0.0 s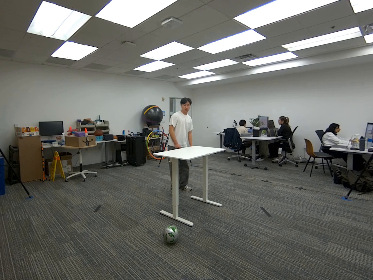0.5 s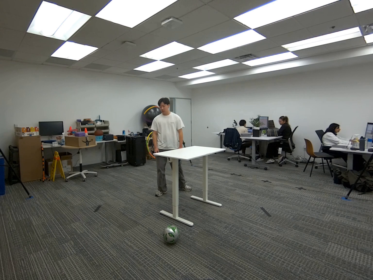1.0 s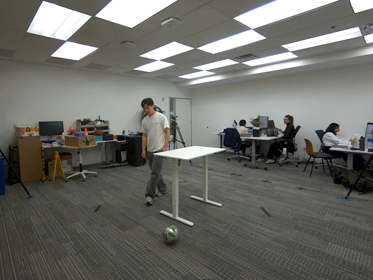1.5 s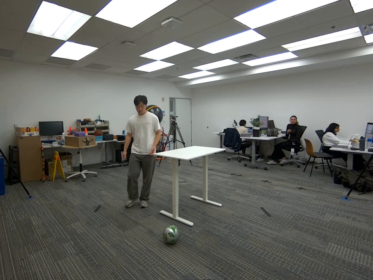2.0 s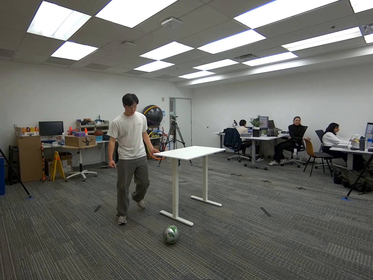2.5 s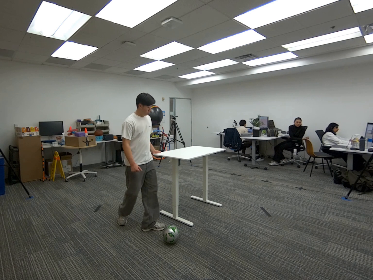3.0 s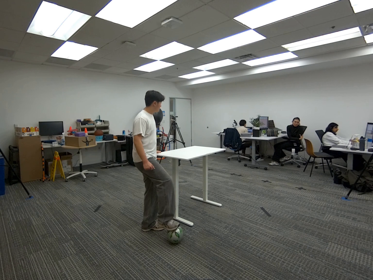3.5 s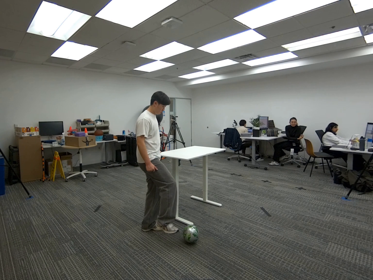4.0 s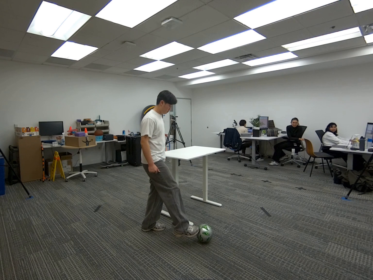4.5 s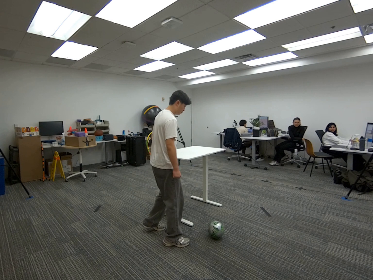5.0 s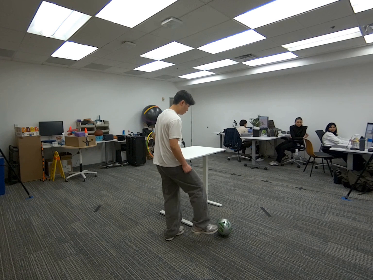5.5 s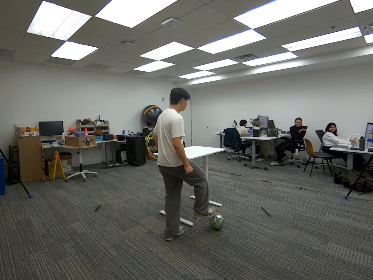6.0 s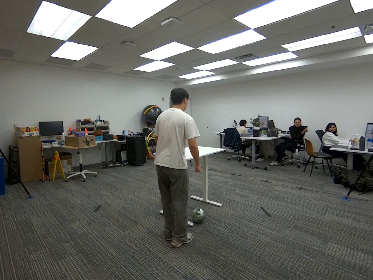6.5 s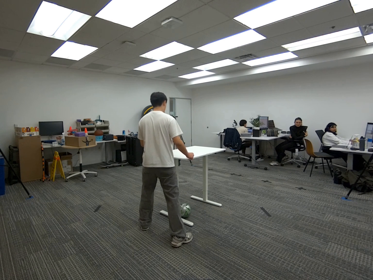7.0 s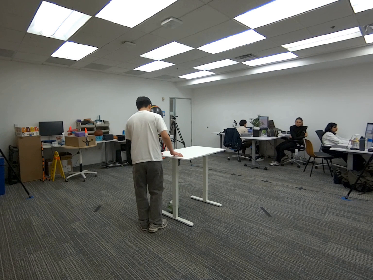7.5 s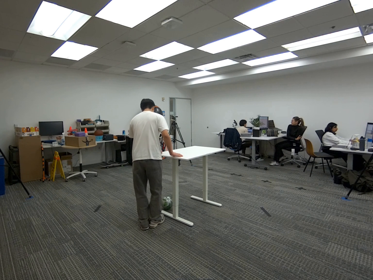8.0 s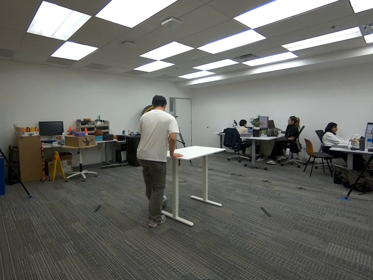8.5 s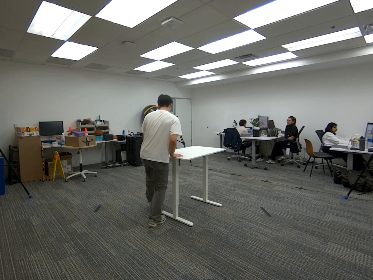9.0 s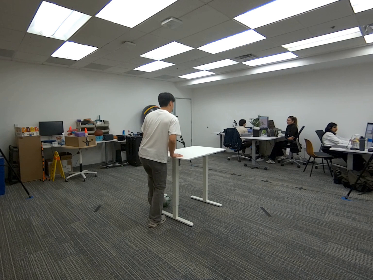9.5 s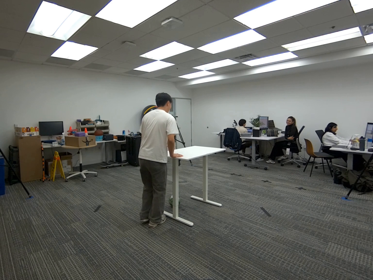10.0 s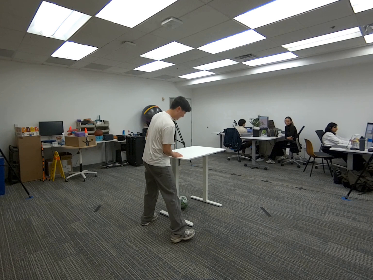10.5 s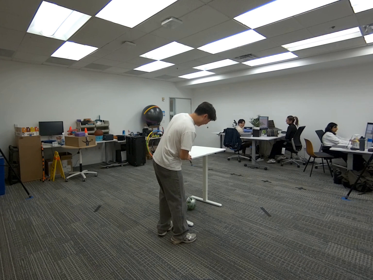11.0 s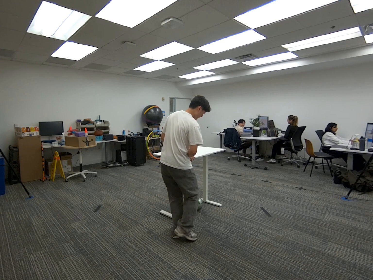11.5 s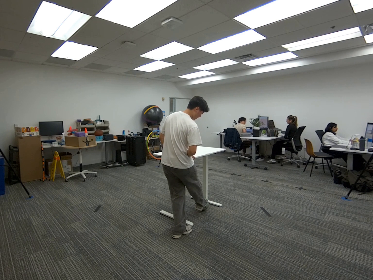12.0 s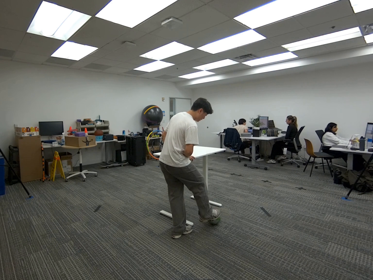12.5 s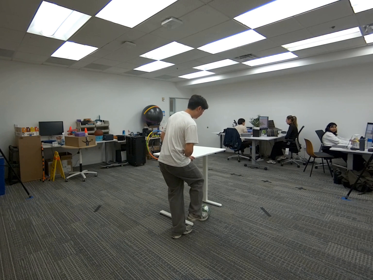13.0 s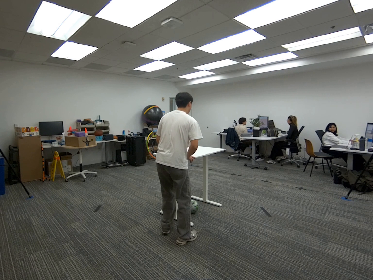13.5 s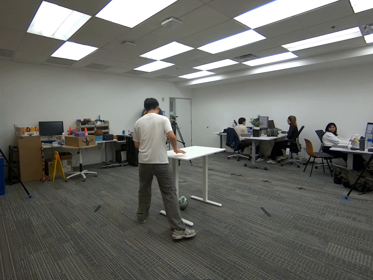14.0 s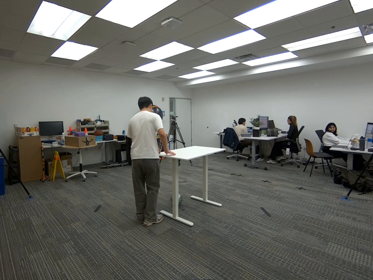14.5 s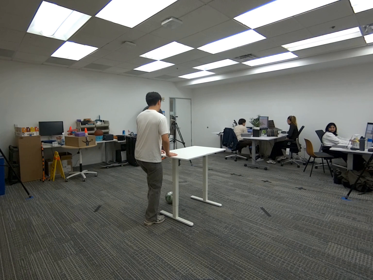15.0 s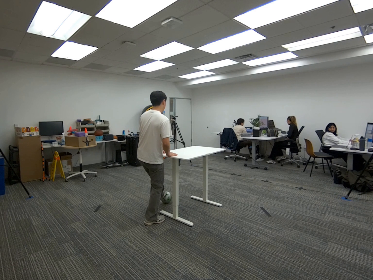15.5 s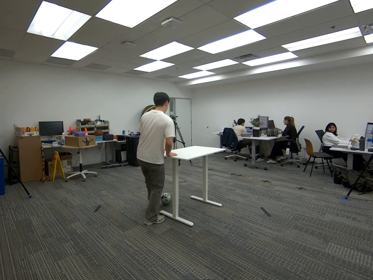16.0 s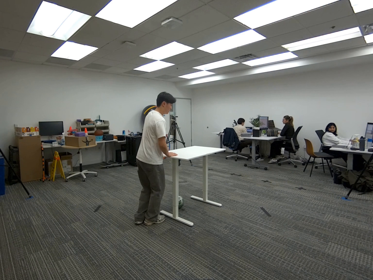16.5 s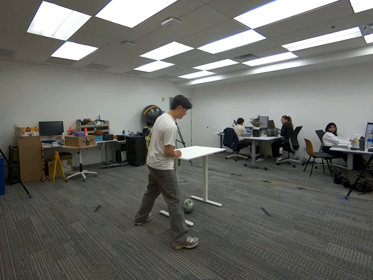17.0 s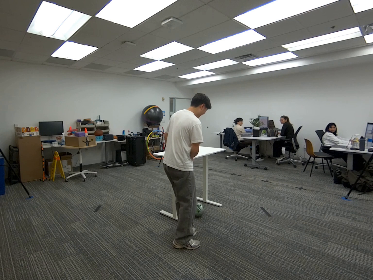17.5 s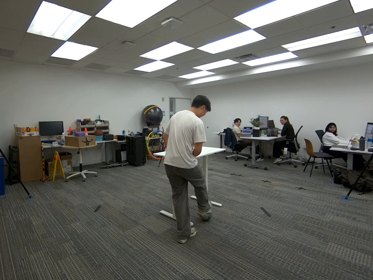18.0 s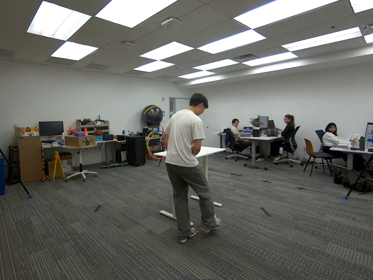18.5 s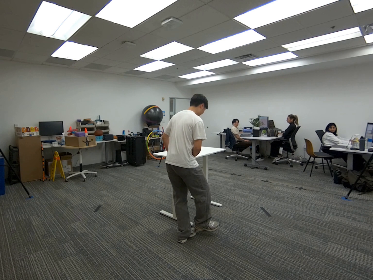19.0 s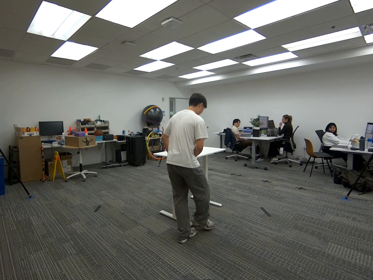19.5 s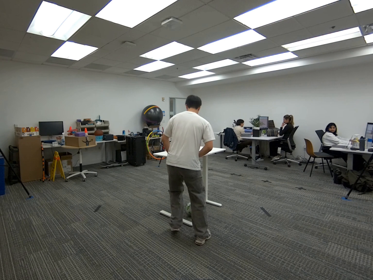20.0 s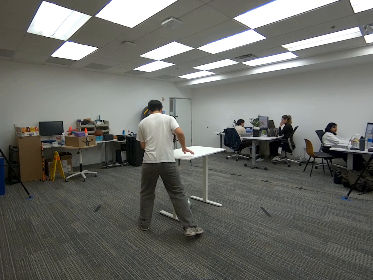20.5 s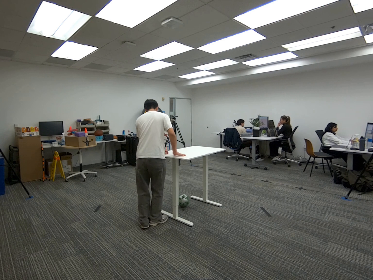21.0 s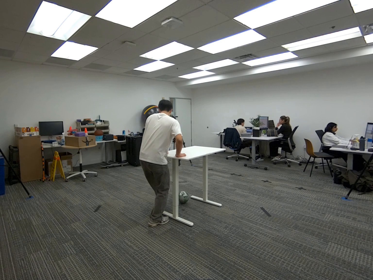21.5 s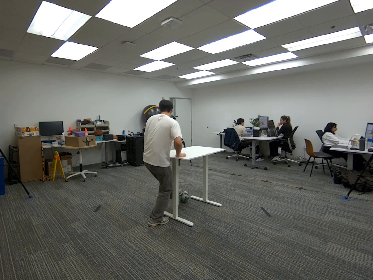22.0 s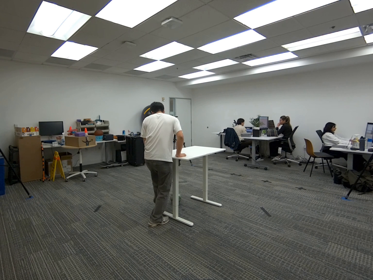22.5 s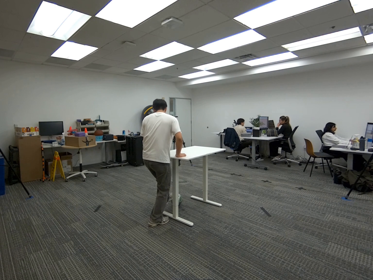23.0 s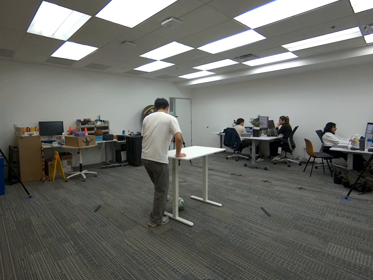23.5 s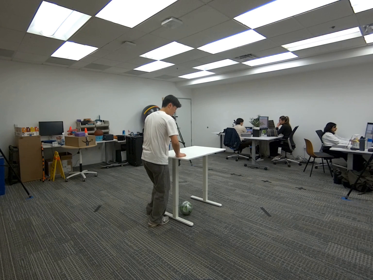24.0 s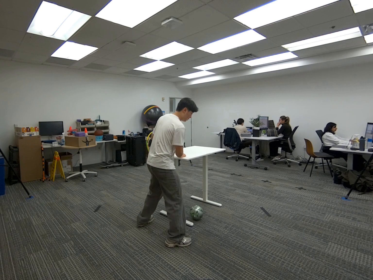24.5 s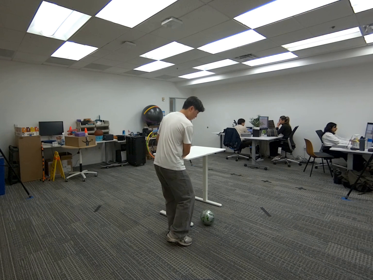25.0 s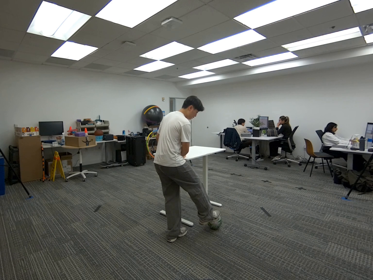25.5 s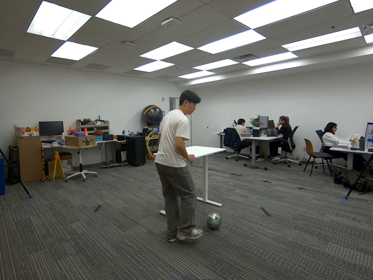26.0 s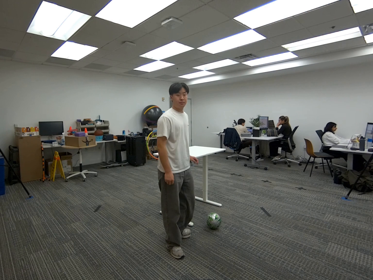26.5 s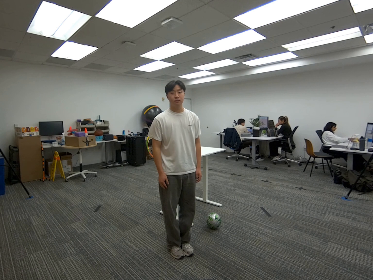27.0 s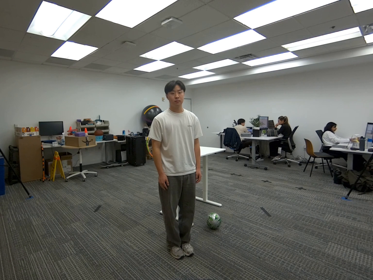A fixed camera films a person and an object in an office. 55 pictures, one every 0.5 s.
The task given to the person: Walk over to the soccer ball and kick the soccer ball under the white desk back and forth.
